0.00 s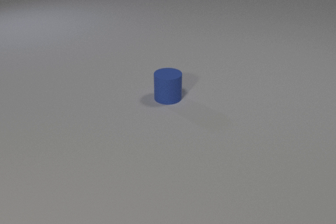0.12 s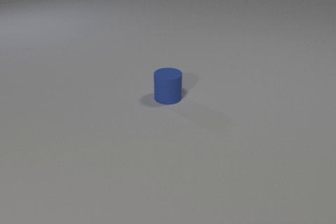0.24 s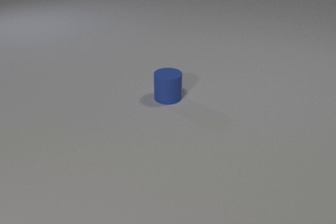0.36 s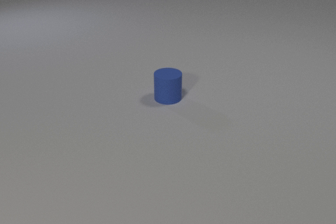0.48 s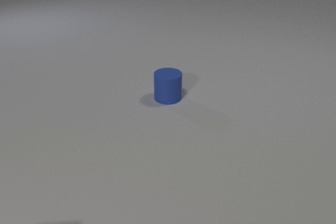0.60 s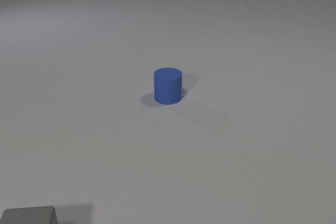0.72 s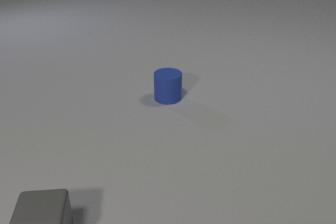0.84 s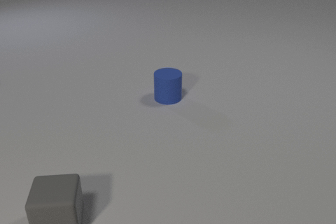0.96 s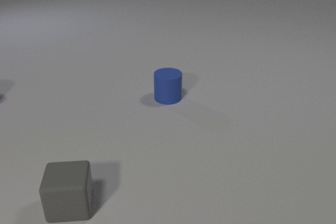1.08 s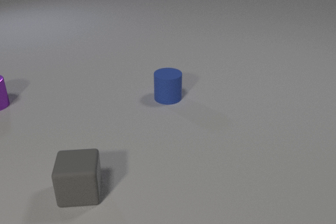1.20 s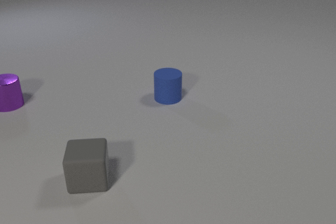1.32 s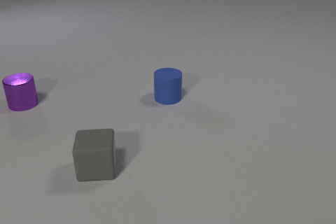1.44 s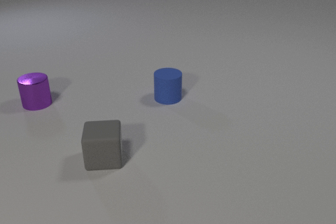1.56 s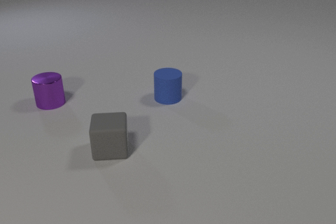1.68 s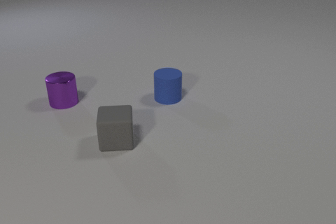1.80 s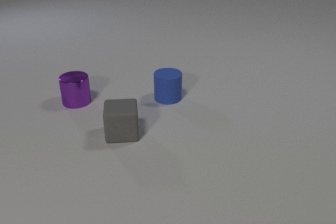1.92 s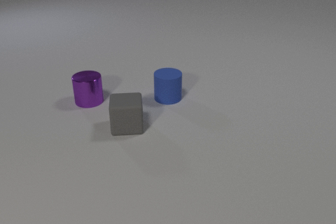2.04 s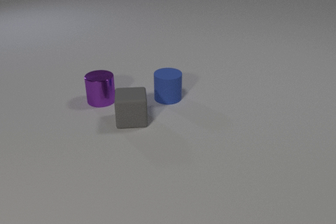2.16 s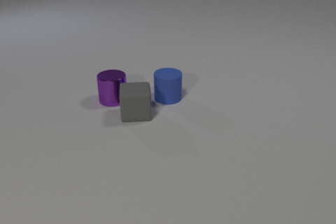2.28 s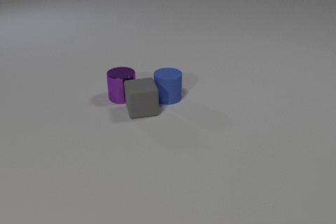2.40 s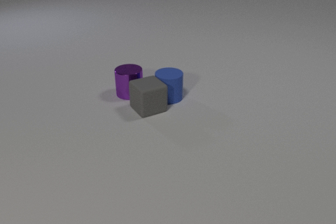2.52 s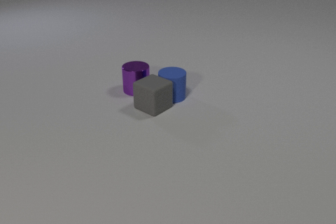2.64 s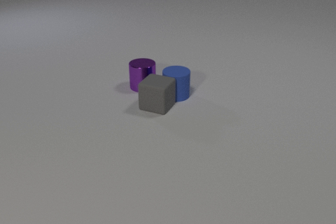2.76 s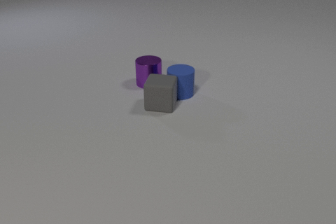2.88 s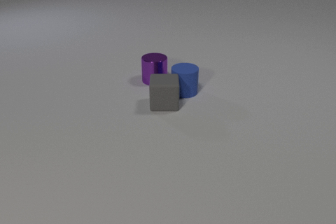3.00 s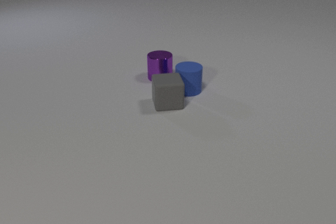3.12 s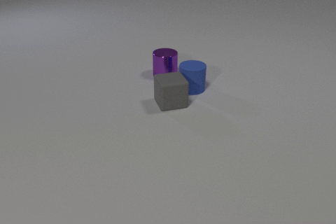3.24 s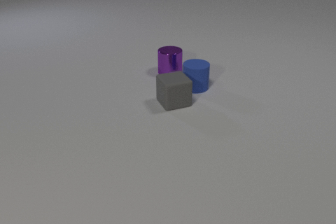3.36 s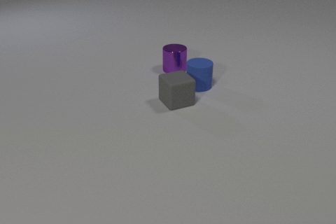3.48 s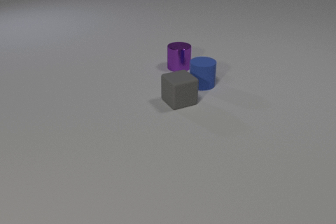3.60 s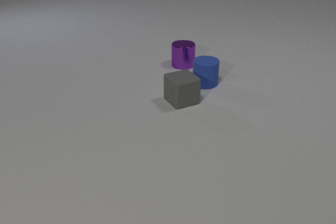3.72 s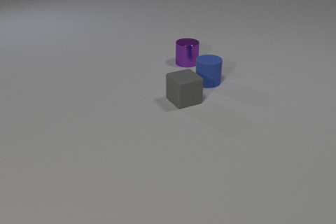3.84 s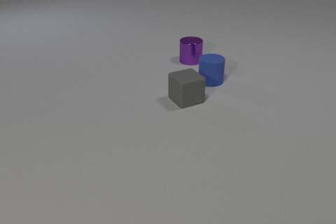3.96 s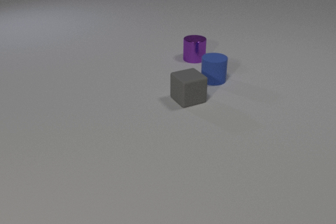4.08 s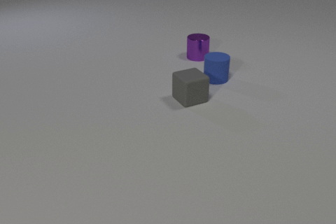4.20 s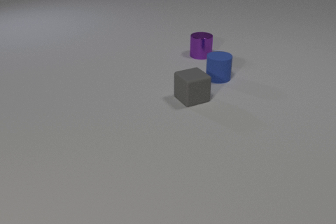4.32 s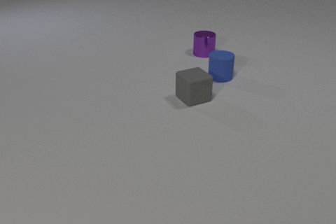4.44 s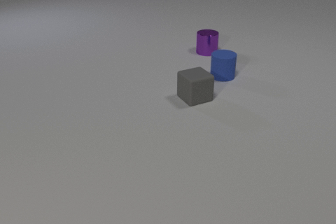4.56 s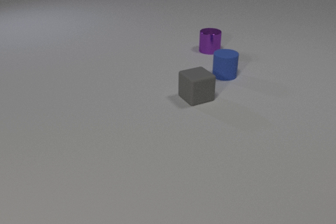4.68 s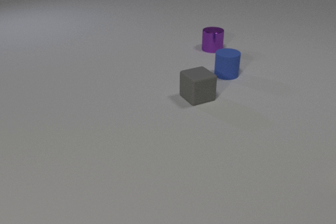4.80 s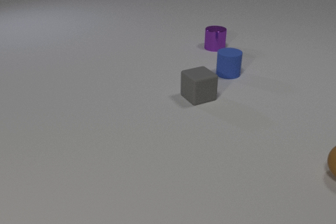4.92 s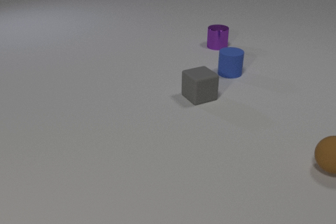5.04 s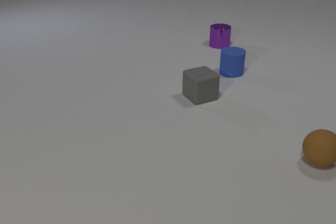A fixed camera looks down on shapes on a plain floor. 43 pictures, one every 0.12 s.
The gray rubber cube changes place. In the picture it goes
away from the camera.
The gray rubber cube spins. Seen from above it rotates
counterclockwise.
0.00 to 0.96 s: The gray rubber cube comes in at the bottom edge, slides away from the camera and to the right.
0.96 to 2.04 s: The gray rubber cube slides away from the camera and to the right. The purple metal cylinder comes in at the left edge, slides to the right.
2.04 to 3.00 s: The gray rubber cube slides to the right and away from the camera, spins so that its near face slides to the right, counterclockwise seen from above. The purple metal cylinder slides to the right and away from the camera. The blue rubber cylinder slides to the right and away from the camera. The gray rubber cube and the purple metal cylinder collide. The gray rubber cube and the blue rubber cylinder collide.
3.00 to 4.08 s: The gray rubber cube slides to the right and away from the camera. The purple metal cylinder slides away from the camera and to the right. The blue rubber cylinder slides away from the camera and to the right.
4.08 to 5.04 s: The gray rubber cube slides to the right. The purple metal cylinder slides away from the camera and to the right. The blue rubber cylinder slides away from the camera and to the right. The brown rubber sphere comes in at the right edge, rolls to the left and away from the camera.
What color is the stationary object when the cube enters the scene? blue.
How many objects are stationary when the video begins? 1.
Are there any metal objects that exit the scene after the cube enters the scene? no.
